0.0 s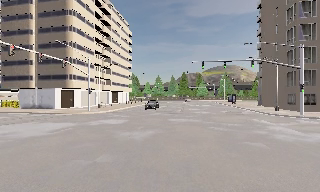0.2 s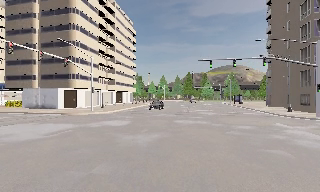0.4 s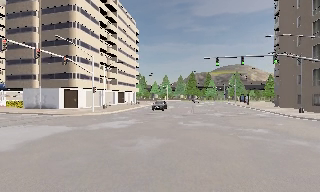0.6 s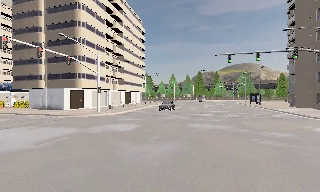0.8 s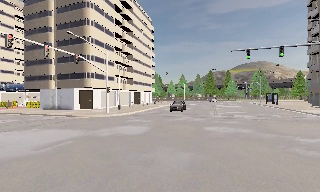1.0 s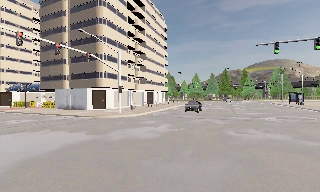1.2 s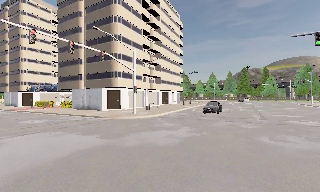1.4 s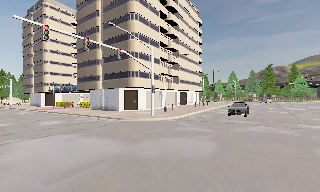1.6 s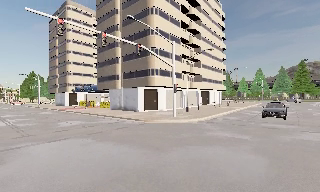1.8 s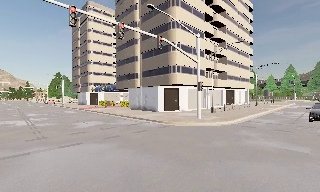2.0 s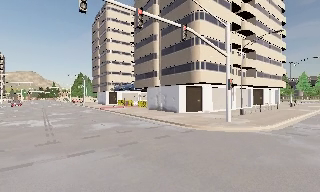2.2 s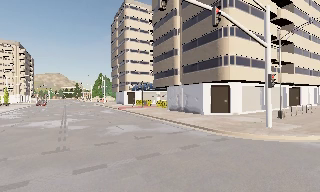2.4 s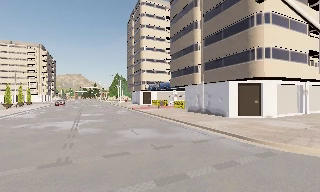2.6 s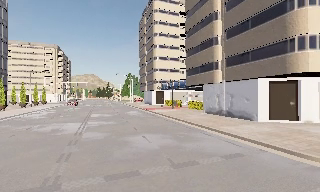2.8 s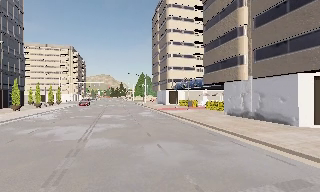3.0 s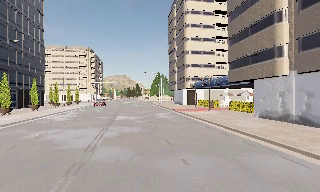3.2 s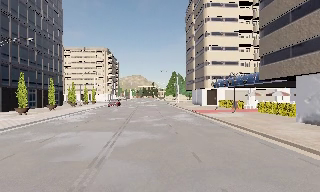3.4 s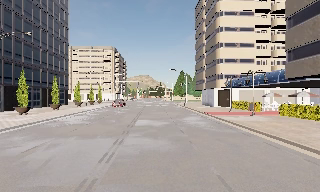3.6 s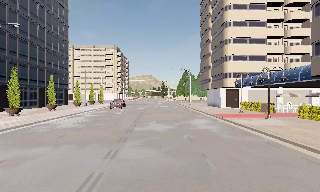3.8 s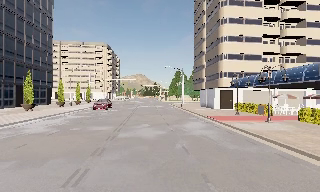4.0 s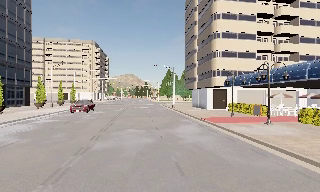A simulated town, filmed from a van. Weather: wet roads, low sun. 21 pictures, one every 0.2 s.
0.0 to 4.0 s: The scene slides to the right, as the camera pans about 70 degrees to its left. It travels forward, about 30 m. It gains speed.
The film runs forward here.
